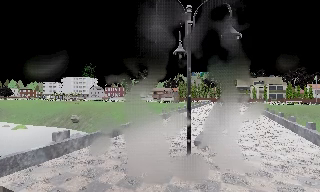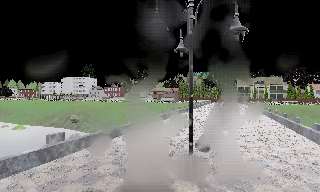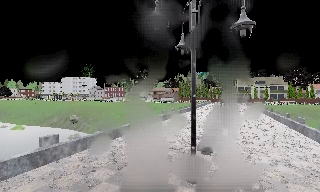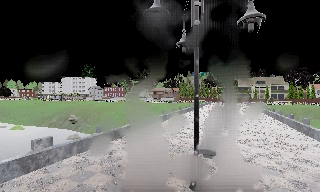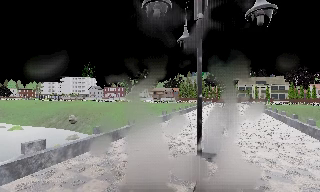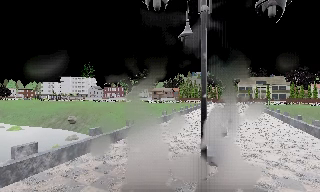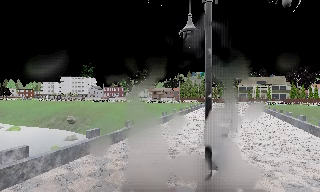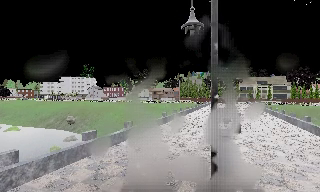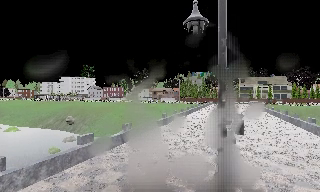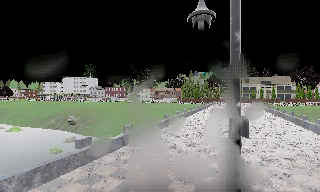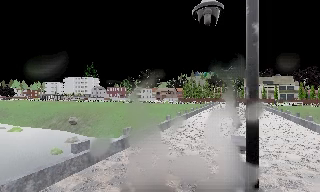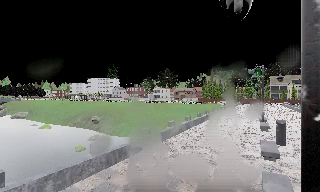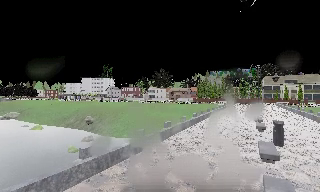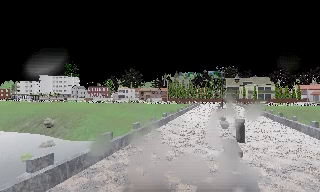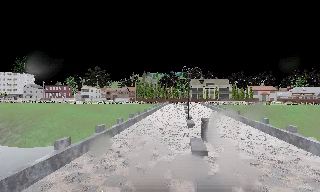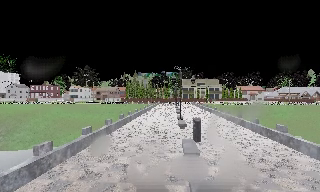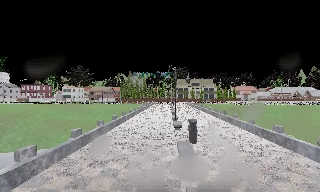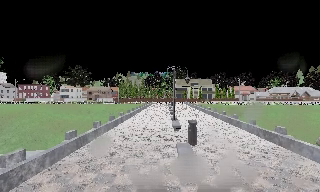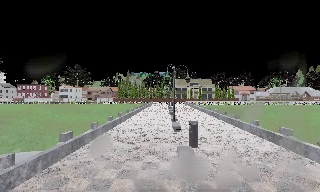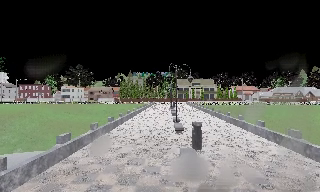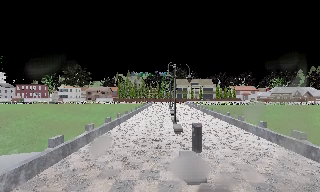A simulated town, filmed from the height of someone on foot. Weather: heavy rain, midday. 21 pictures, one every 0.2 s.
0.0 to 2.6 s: The camera travels forward, about 4 m, so what stands in front looms larger.
2.6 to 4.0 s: The camera pans to its right, which is clockwise from overhead, by about 15 degrees. It travels forward, about 2 m, so what stands in front looms larger.
The film runs forward here.
